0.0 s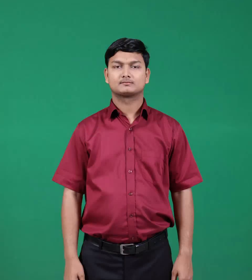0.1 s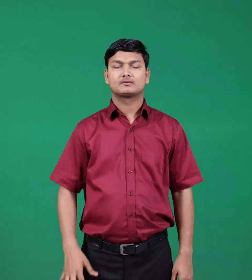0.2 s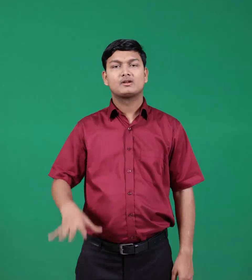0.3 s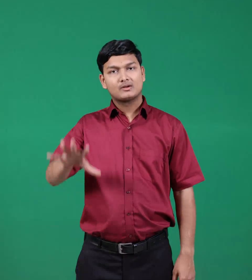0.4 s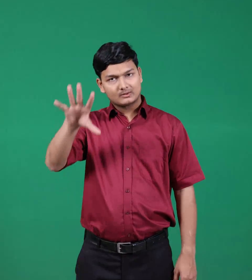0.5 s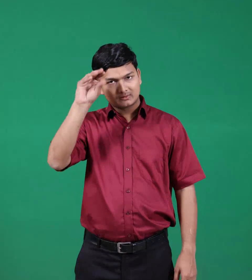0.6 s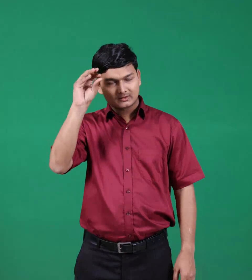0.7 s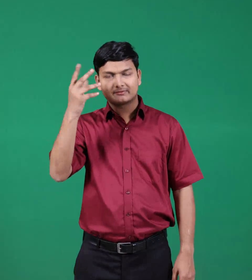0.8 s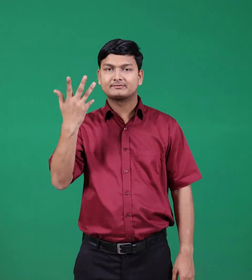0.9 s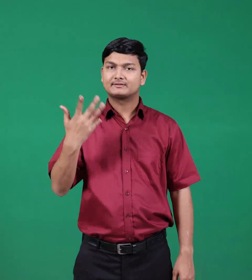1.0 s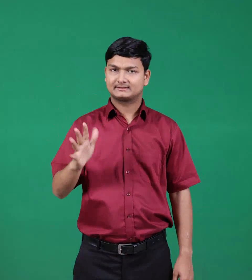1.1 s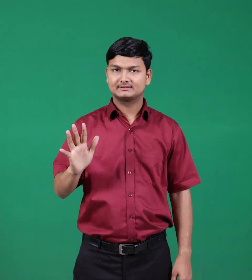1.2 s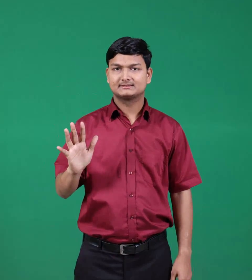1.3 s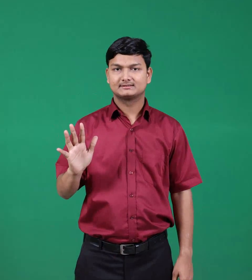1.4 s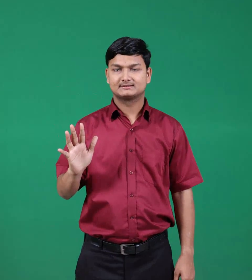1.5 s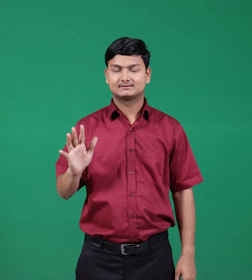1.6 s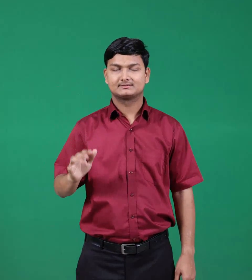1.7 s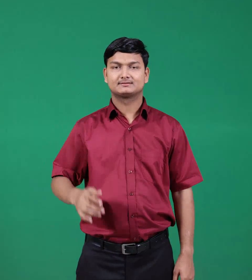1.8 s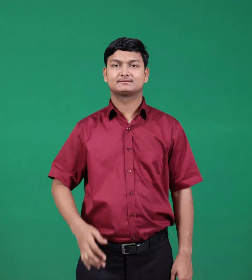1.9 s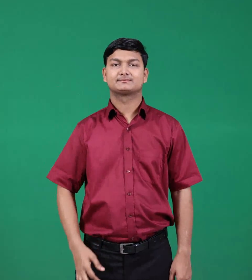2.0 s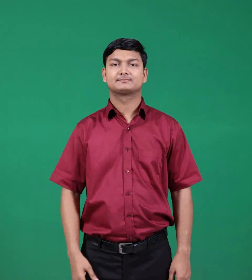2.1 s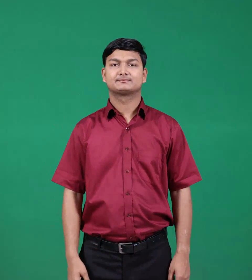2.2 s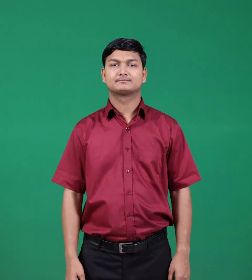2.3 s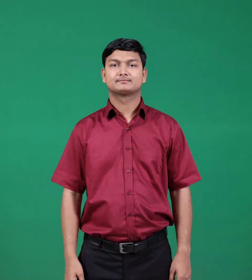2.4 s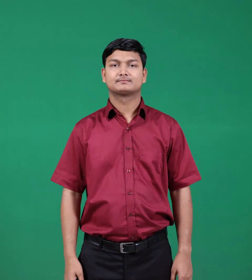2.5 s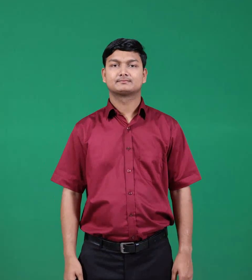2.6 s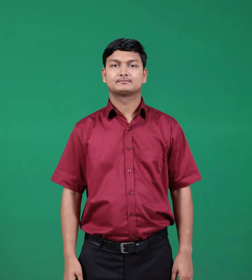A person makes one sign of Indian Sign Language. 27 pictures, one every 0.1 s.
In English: learned
